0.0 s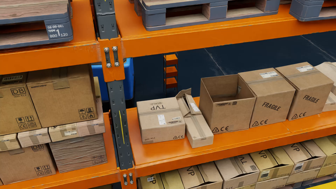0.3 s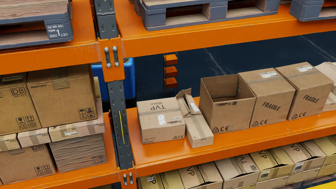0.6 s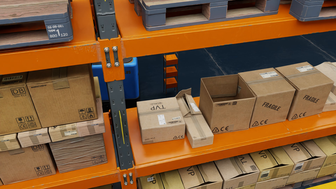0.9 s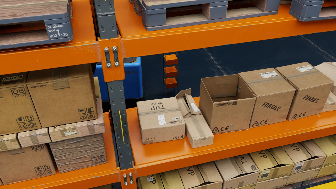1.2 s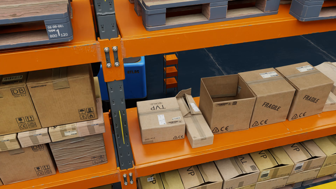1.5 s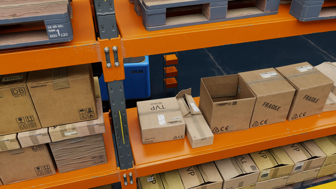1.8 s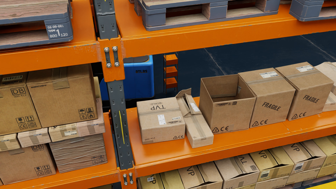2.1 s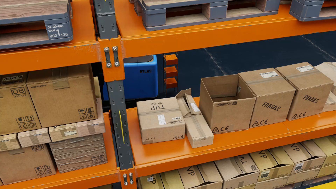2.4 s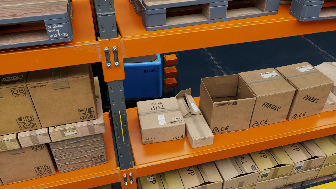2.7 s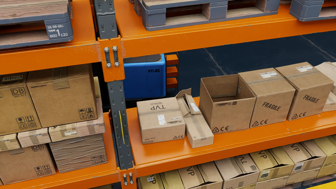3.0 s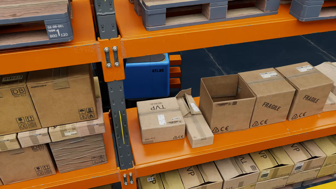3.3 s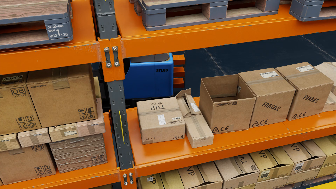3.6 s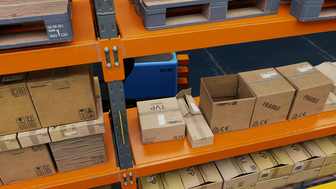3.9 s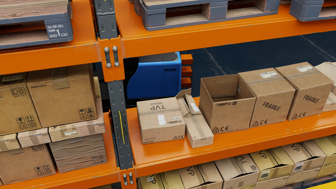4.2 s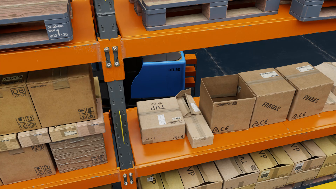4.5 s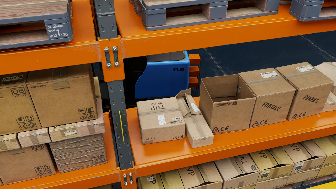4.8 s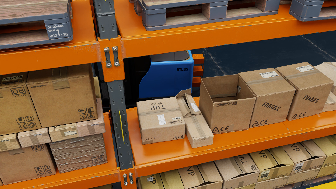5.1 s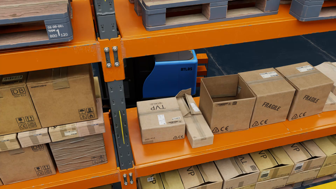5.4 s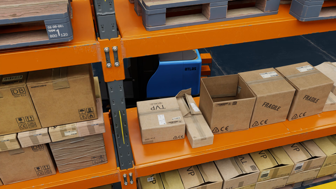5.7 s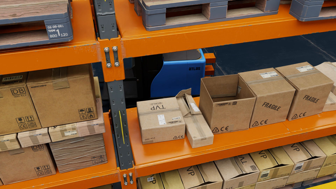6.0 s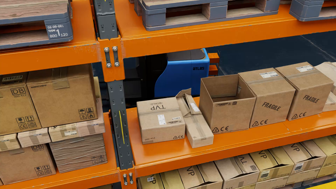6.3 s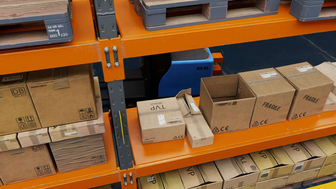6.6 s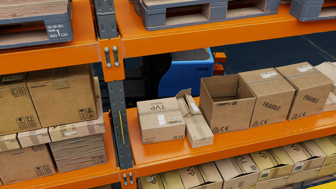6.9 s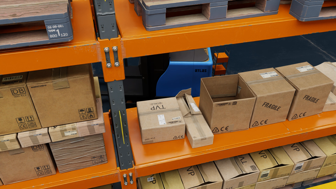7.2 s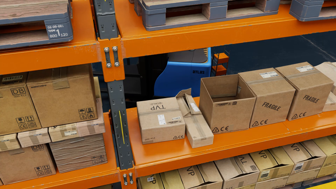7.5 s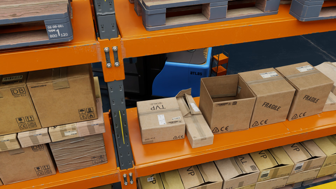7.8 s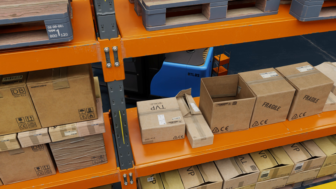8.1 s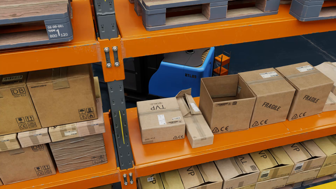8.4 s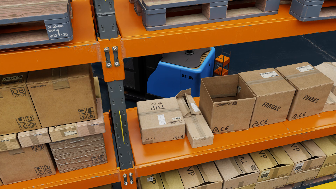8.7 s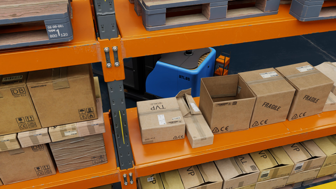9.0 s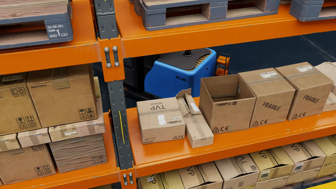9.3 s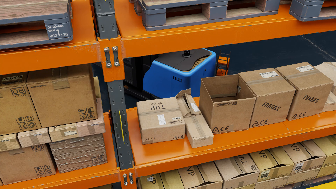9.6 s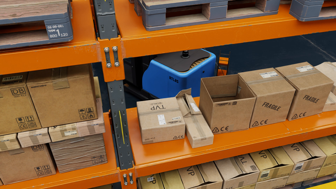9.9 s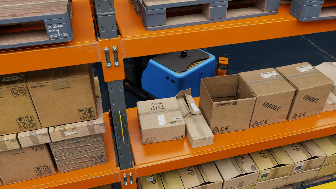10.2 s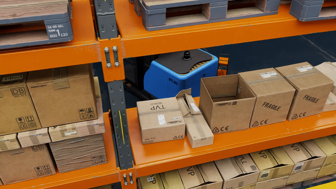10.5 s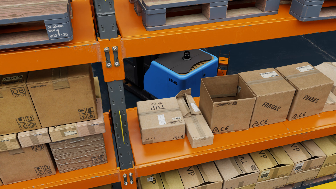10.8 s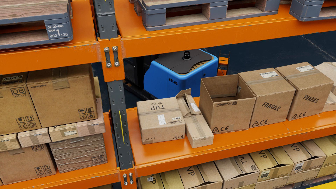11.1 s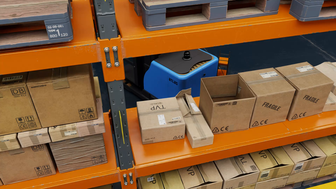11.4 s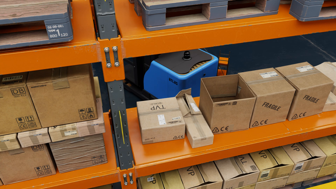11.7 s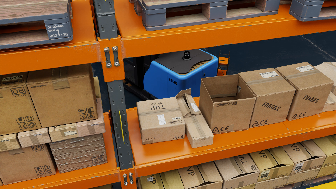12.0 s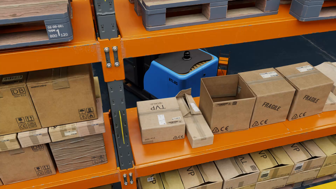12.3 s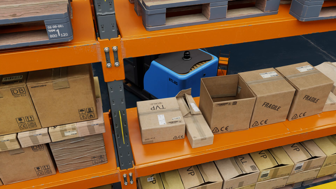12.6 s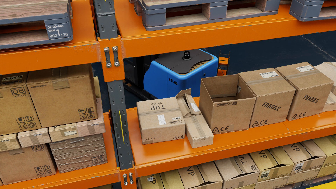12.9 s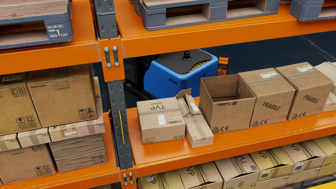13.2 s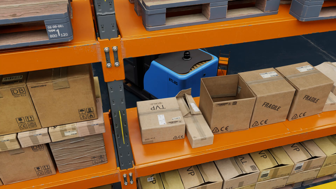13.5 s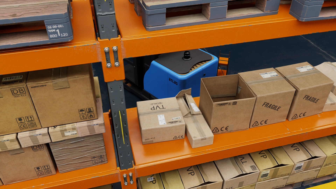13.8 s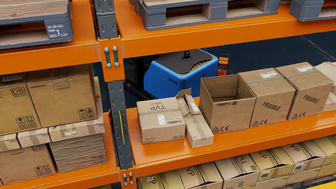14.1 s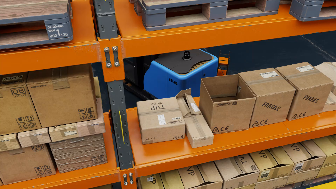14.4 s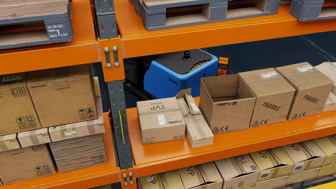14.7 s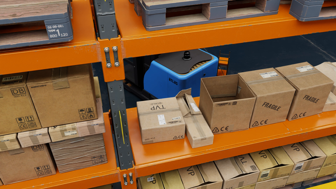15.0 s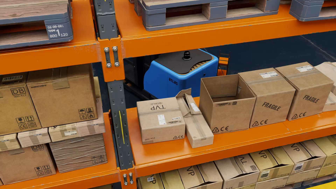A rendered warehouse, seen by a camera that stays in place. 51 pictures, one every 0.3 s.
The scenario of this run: A forklift runs into an object in its way.
